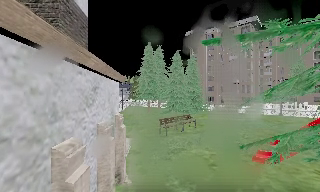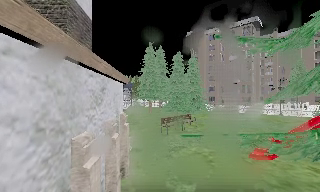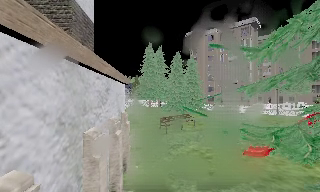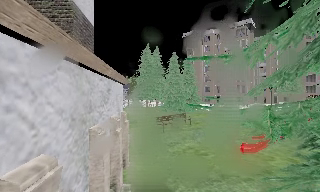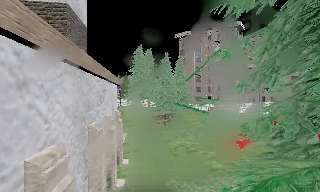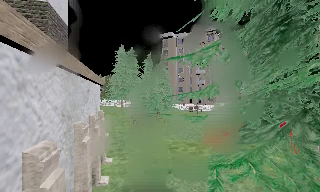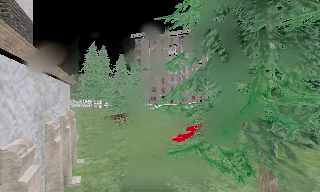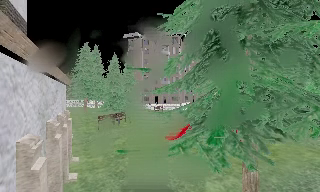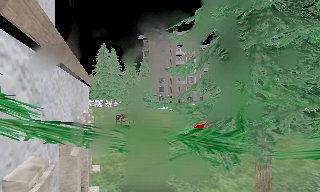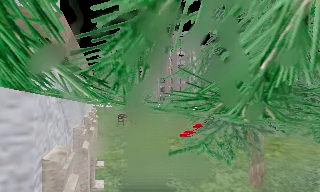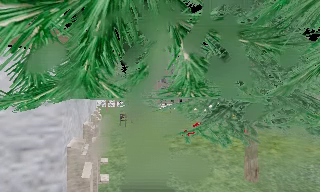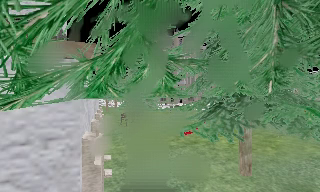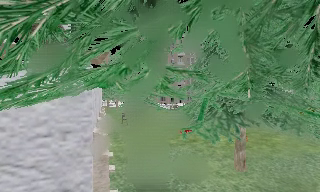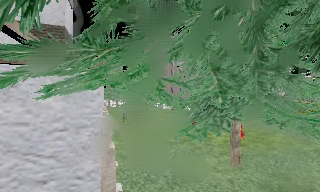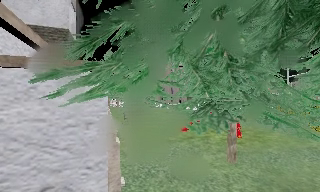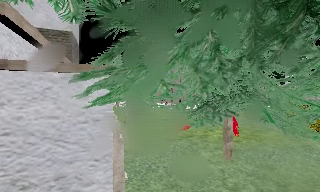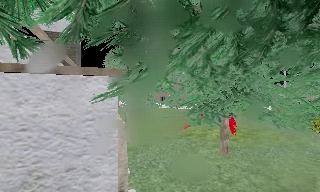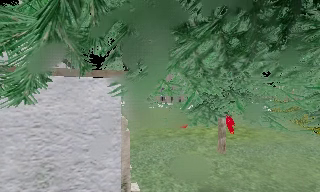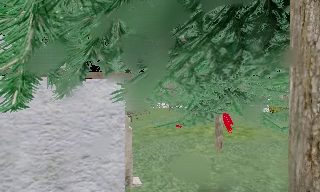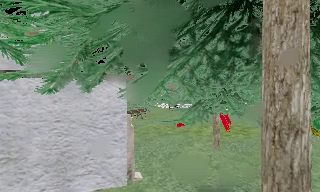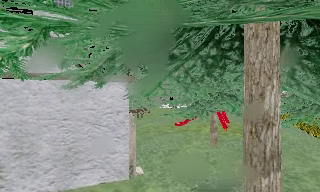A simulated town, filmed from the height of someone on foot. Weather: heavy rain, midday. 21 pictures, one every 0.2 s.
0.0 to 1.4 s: The scene slides to the left, as the camera pans about 20 degrees to its right. It travels backward, about 2.5 m, so what stands in front gets smaller.
1.4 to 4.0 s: The camera travels backward, about 4.5 m, so what stands in front gets smaller.
The film runs backward here.
